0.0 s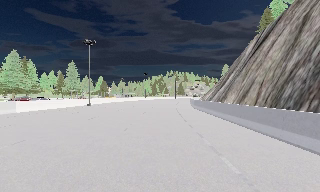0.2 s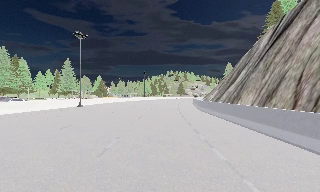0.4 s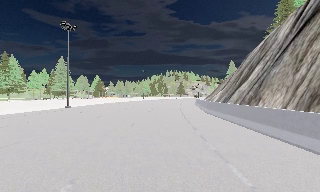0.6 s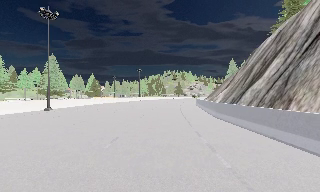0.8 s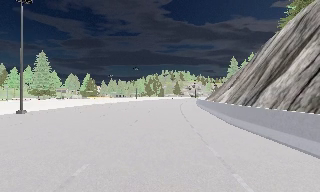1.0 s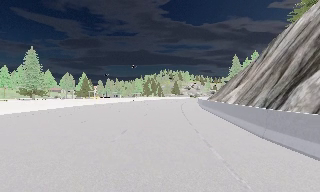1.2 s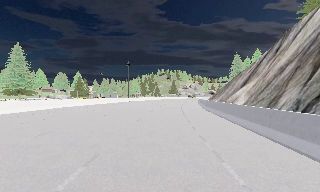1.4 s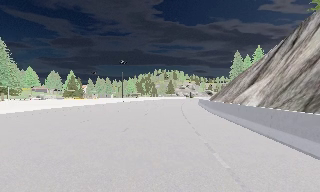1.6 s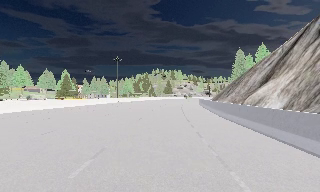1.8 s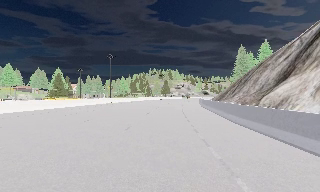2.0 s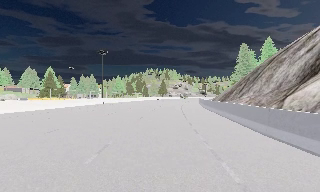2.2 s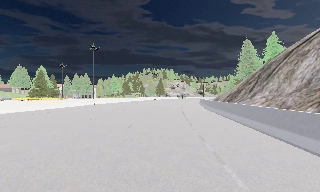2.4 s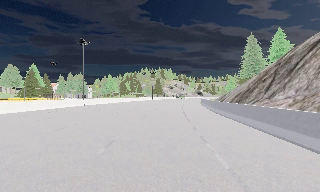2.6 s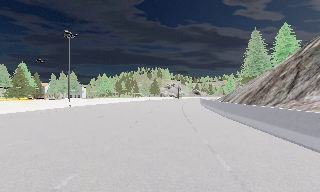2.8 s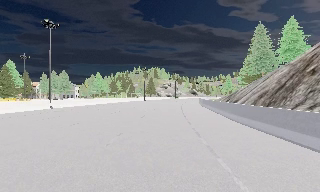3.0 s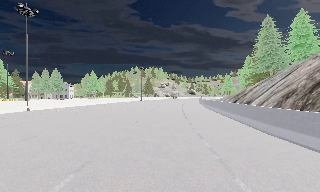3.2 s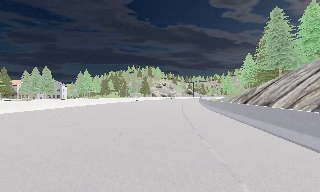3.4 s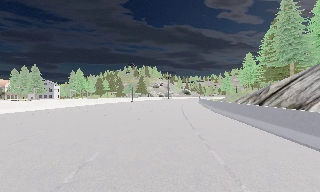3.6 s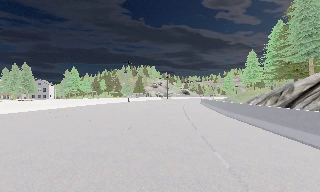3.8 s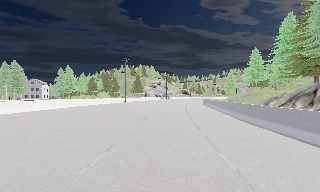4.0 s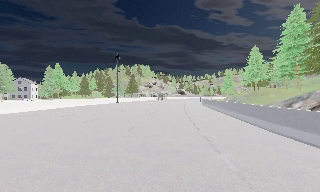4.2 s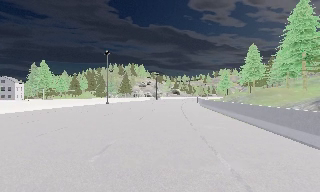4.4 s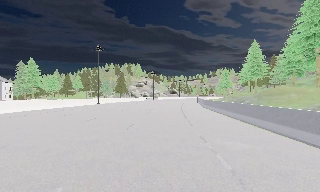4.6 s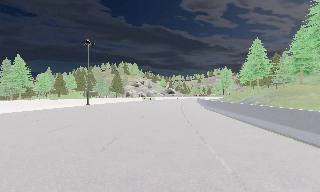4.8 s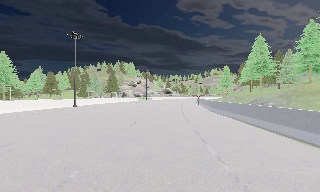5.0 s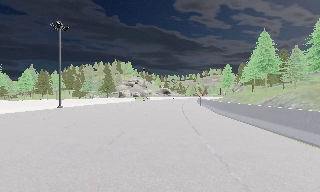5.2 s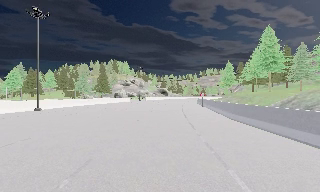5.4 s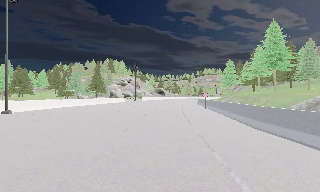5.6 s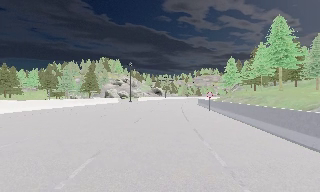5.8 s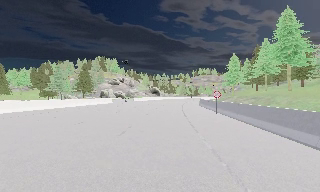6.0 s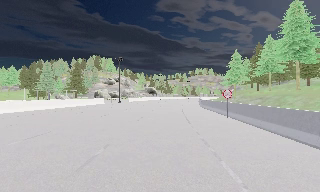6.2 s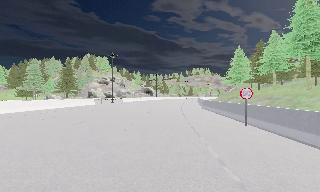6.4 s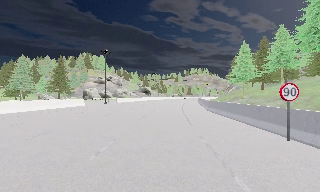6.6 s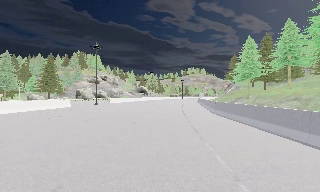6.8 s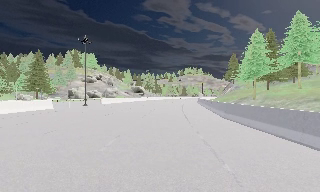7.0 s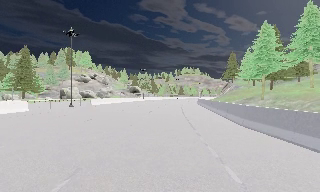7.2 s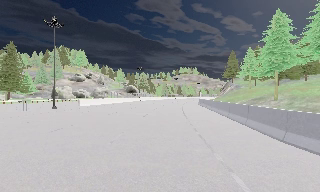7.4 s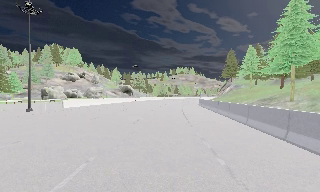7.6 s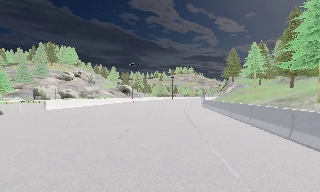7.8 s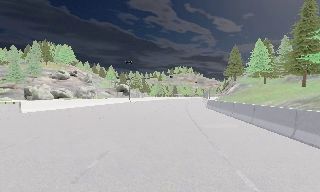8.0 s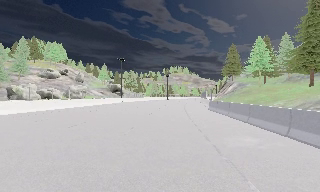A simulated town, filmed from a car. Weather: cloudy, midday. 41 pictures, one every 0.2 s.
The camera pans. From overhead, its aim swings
clockwise.
The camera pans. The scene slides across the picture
to the left.
0.0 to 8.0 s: The camera pans to its right, which is clockwise from overhead, by about 35 degrees. It travels forward, about 130 m.
The film runs forward here.
